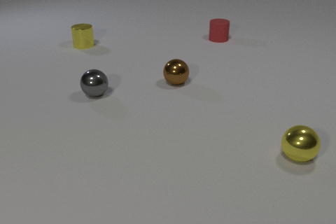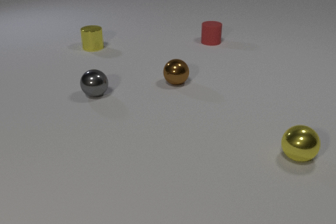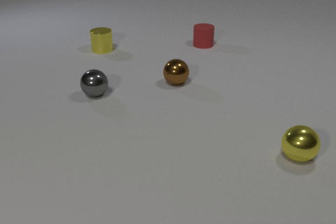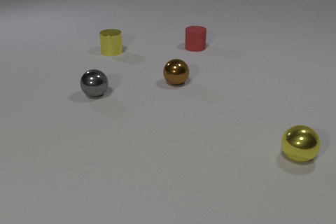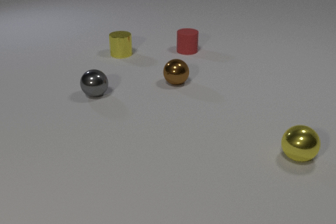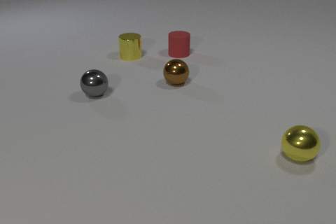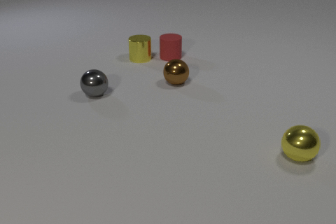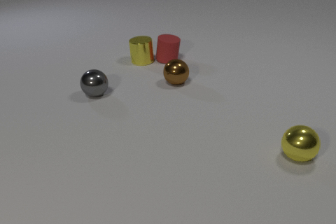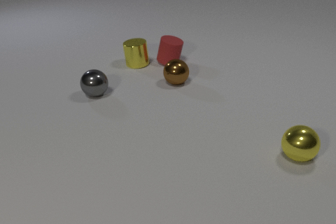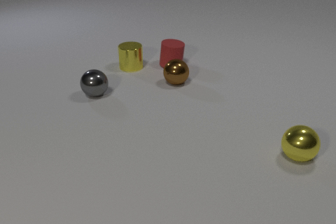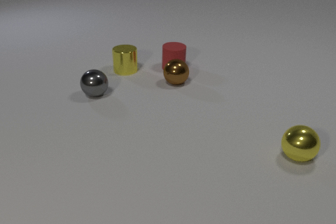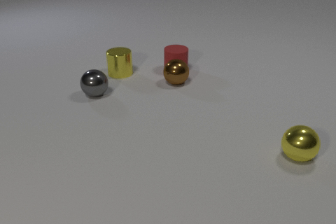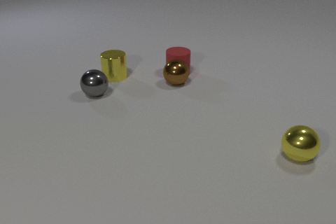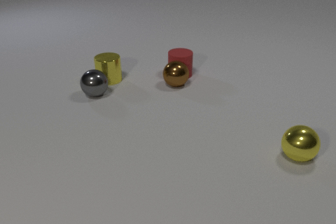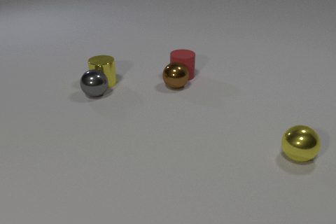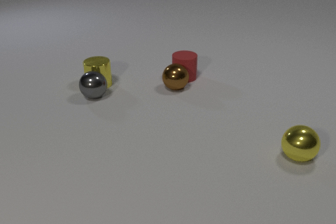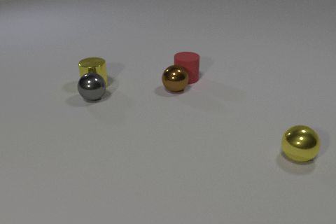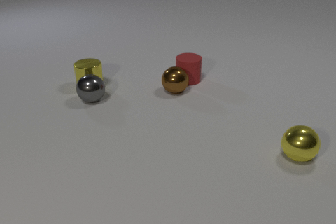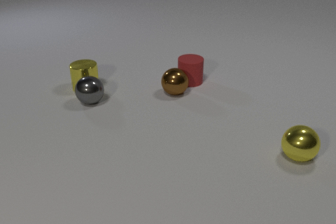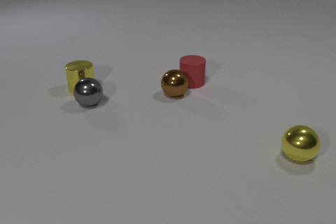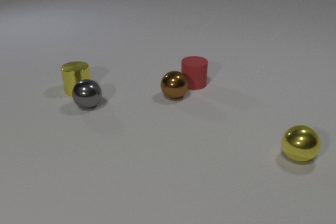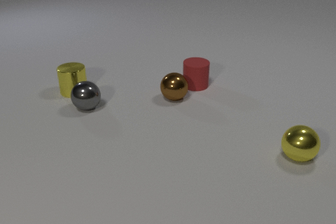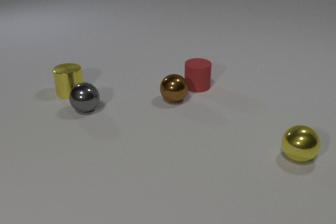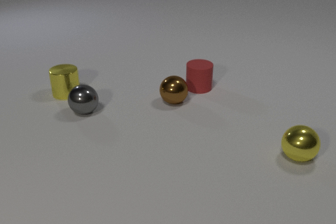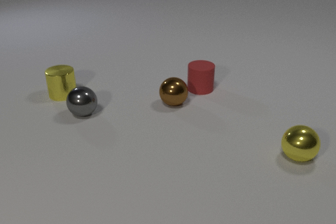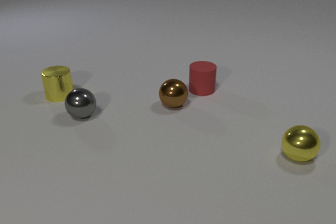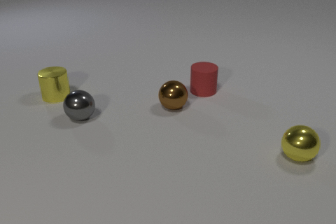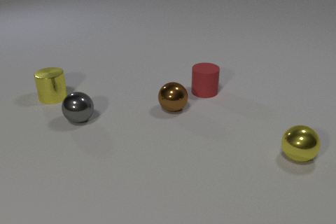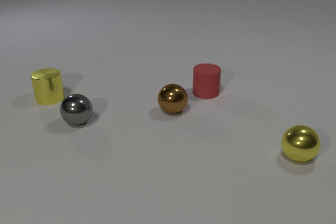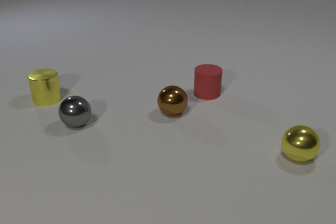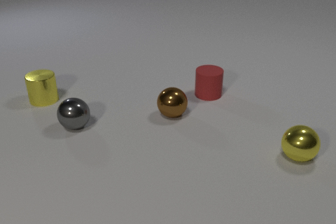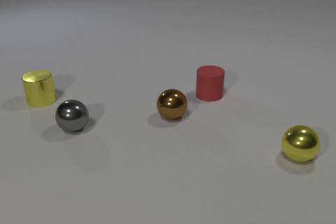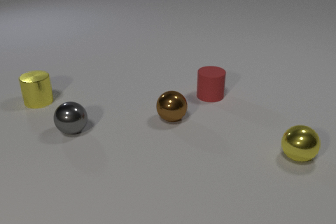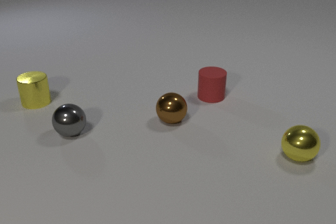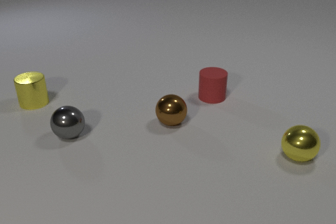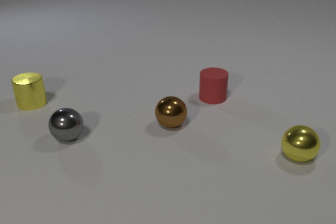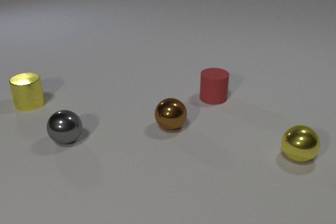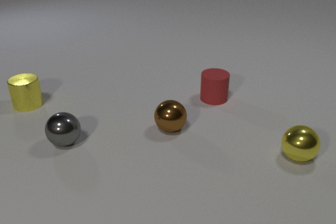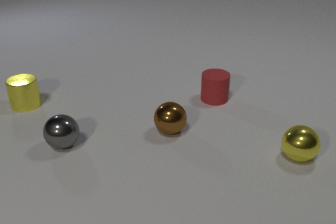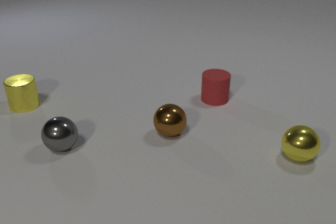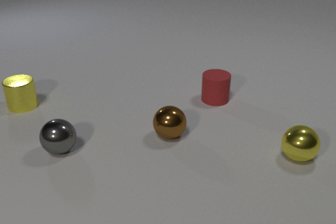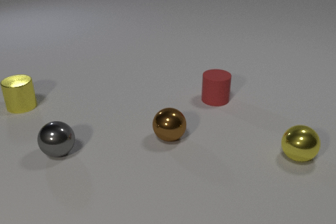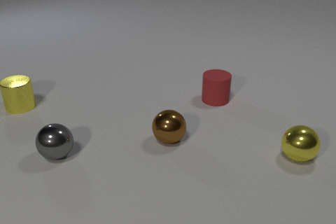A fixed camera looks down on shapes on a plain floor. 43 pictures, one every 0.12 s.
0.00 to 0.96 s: The yellow metal cylinder slides toward the camera and to the right. The red rubber cylinder slides toward the camera and to the left. The yellow metal cylinder and the red rubber cylinder collide.
0.96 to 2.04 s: The yellow metal cylinder slides toward the camera and to the left. The red rubber cylinder slides toward the camera and to the right. The gray metal sphere rolls toward the camera. The brown metal sphere rolls toward the camera. The red rubber cylinder and the brown metal sphere collide. The yellow metal cylinder and the gray metal sphere collide.
2.04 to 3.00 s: The yellow metal cylinder slides to the left and toward the camera. The red rubber cylinder slides toward the camera and to the right. The gray metal sphere rolls toward the camera. The brown metal sphere rolls toward the camera.
3.00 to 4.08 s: The yellow metal cylinder slides to the left. The red rubber cylinder slides toward the camera and to the right. The gray metal sphere rolls toward the camera. The brown metal sphere rolls toward the camera.
4.08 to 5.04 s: The yellow metal cylinder slides to the left. The red rubber cylinder moves, and ends about where it began. The gray metal sphere rolls toward the camera and to the left. The brown metal sphere rolls toward the camera.
How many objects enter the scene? 0.
Are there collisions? yes.
What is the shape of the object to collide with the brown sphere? cylinder.
